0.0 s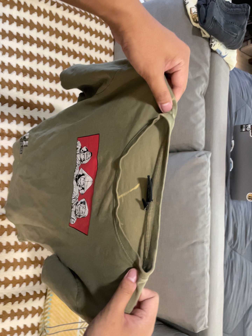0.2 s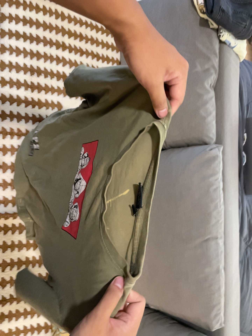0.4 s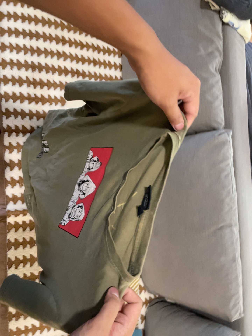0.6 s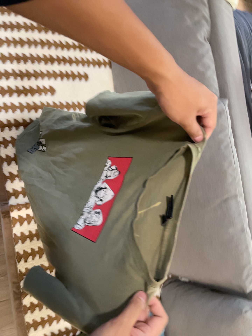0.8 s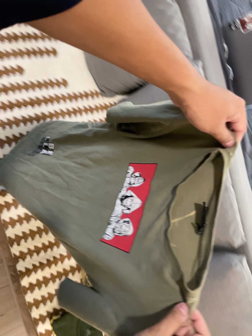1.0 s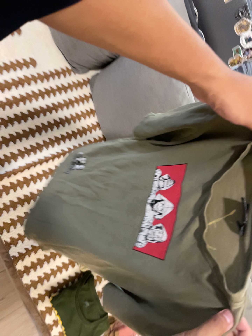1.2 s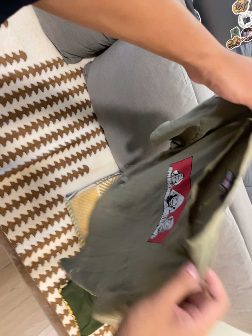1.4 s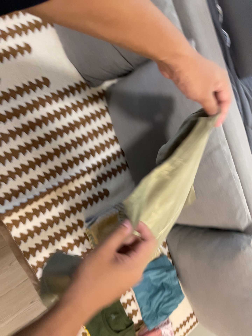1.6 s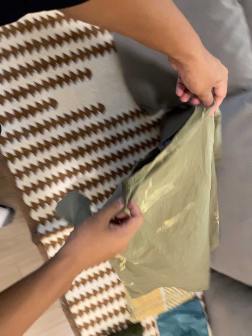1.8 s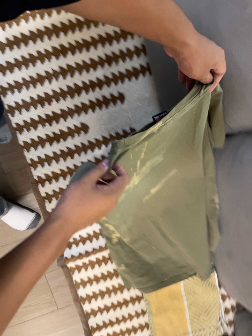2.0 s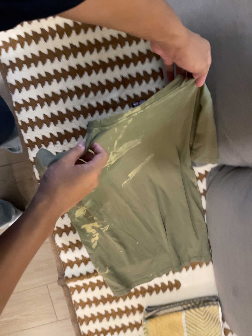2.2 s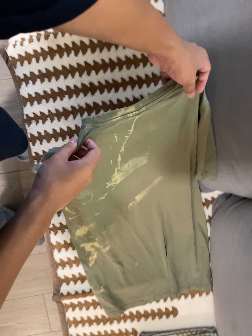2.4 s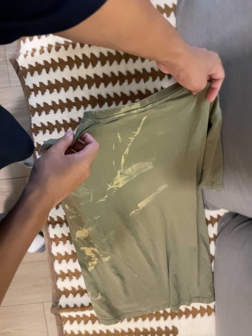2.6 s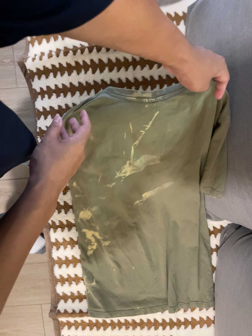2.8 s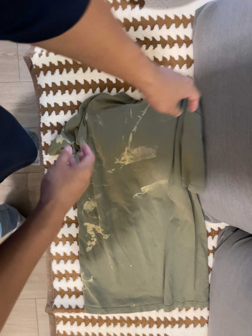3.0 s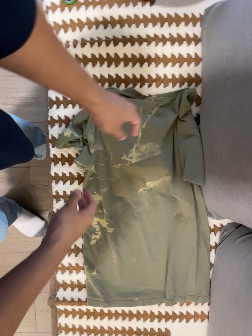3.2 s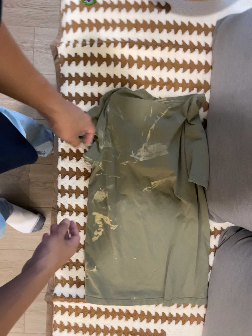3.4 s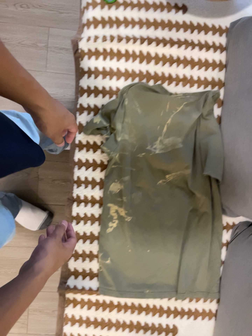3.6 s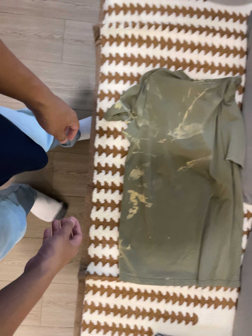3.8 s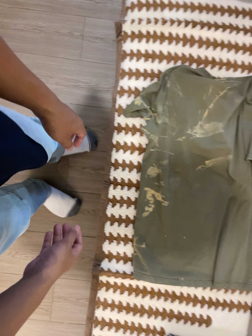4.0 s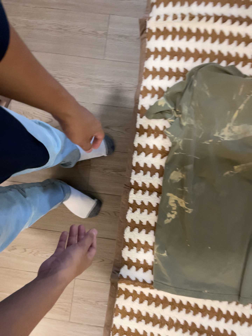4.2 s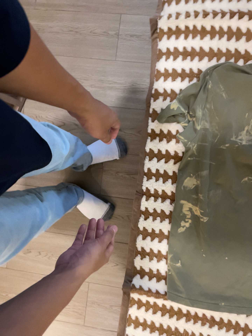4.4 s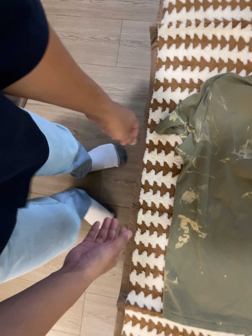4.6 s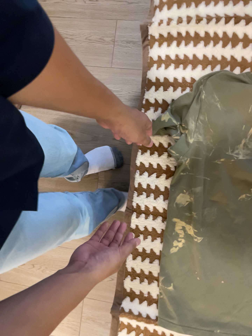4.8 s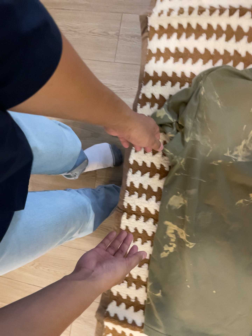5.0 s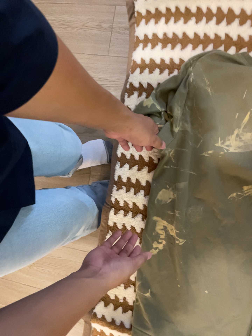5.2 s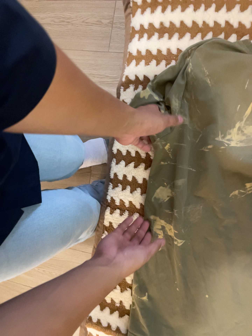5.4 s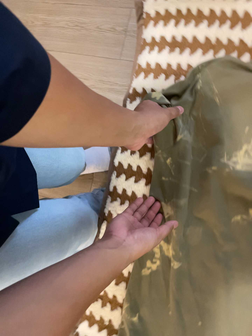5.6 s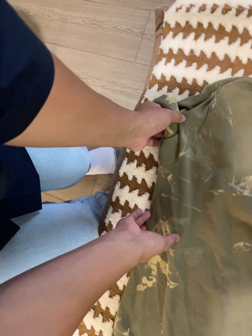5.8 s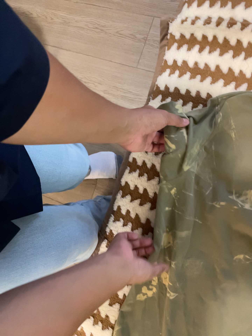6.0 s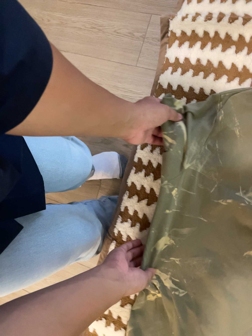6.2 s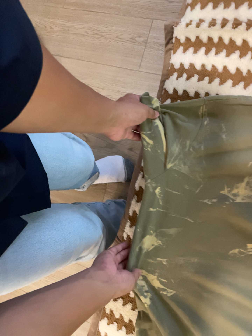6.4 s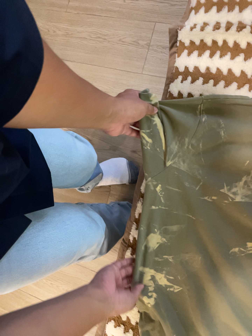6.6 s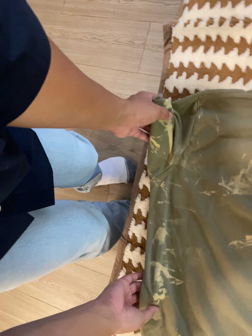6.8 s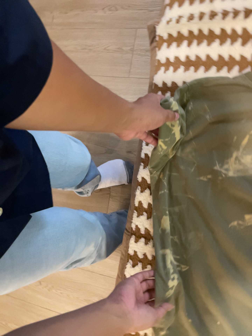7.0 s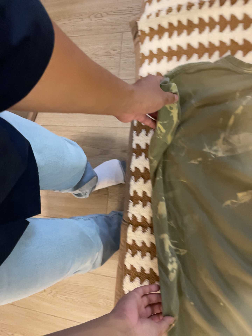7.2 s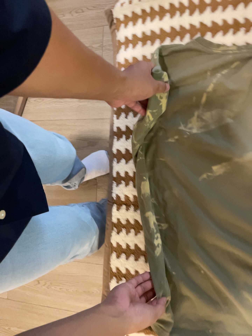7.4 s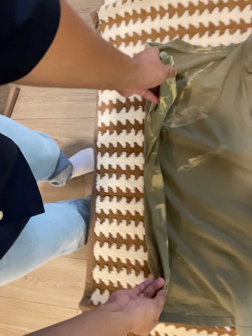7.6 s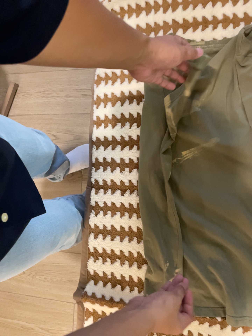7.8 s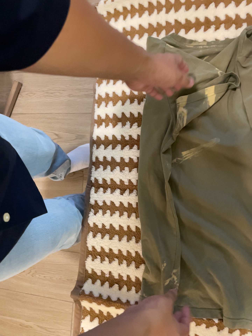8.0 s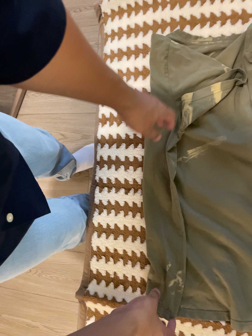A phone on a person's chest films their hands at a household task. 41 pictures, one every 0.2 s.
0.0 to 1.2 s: The camera travels to its right, about 9 cm, so close, fixed things drift to the left. Its aim tips toward the bottom of its view by about 15 degrees, and the scene shifts upward. It rolls about its line of sight by about 25 degrees, and the scene rotates counterclockwise.
1.2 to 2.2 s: The scene slides to the right, as the camera pans about 25 degrees to its left. It travels toward the top of its view, about 50 cm, so close, fixed things drift downward. It rolls about its line of sight by about 20 degrees, and the scene rotates clockwise.
2.2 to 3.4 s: The camera travels to its left and toward the bottom of its view, about 18 cm, so close, fixed things drift to the right. It rolls about its line of sight by about 15 degrees, and the scene rotates clockwise.
3.4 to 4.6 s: The scene slides to the right, as the camera pans about 15 degrees to its left. It travels forward, about 12 cm, so what stands in front looms larger.
4.6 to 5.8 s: The camera travels forward and to its right, about 18 cm, so what stands in front looms larger. It rolls about its line of sight by about 15 degrees, and the scene rotates clockwise.
5.8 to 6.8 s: The camera rolls about its line of sight by about 10 degrees, and the scene rotates counterclockwise.
6.8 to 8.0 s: The camera travels toward the bottom of its view, to its right and backward, about 20 cm, so close, fixed things drift upward.
The film runs forward here.
